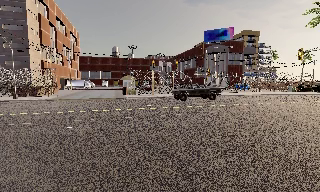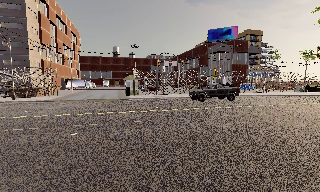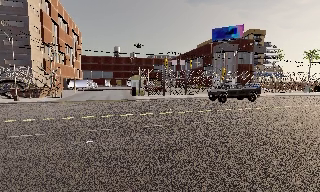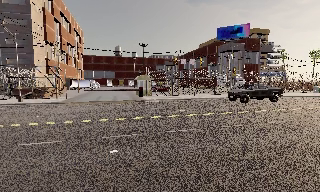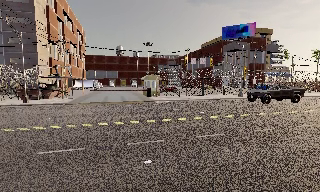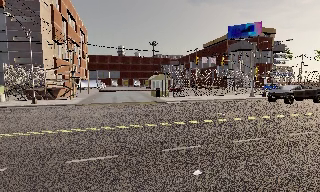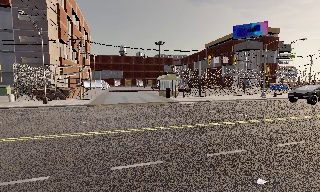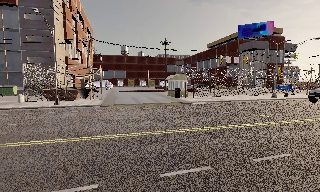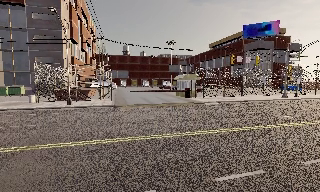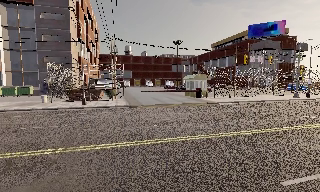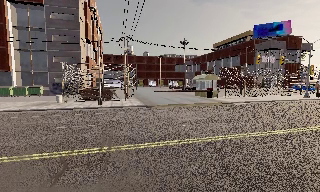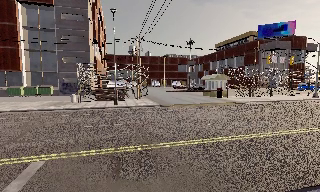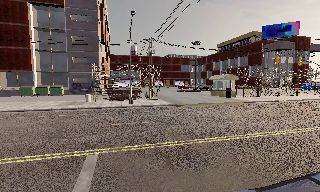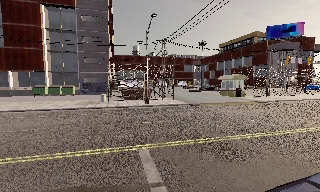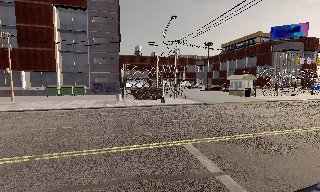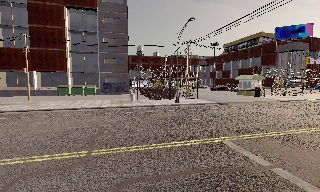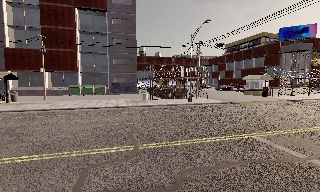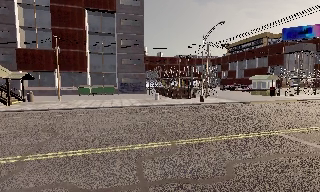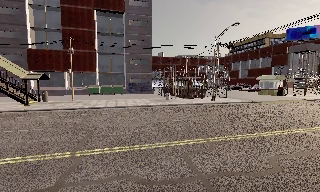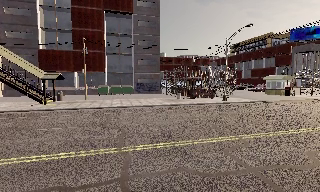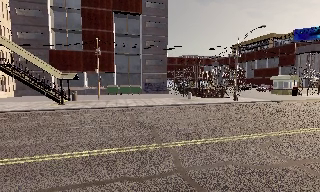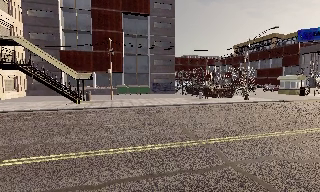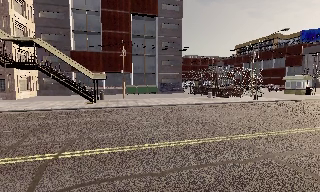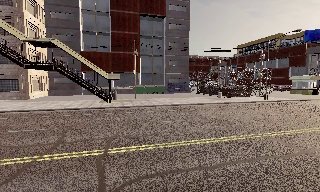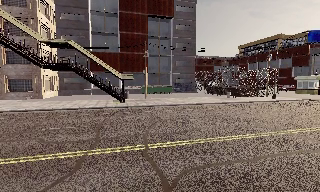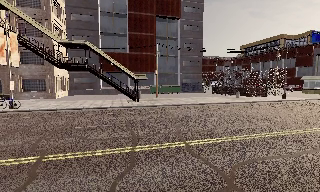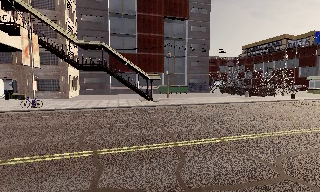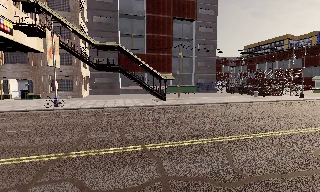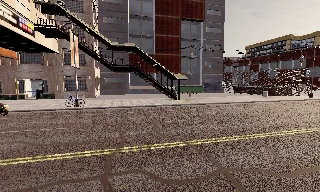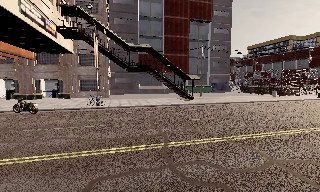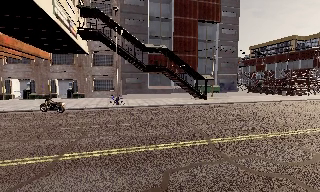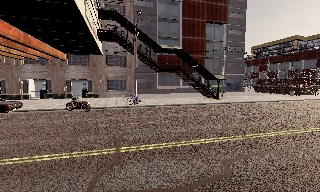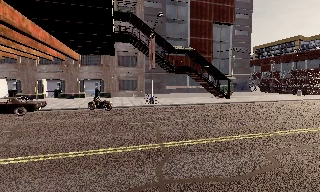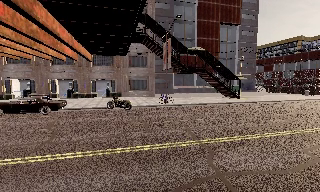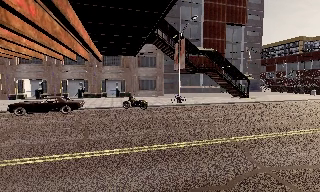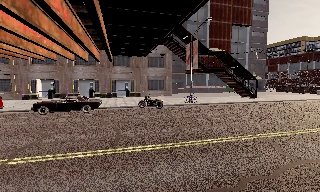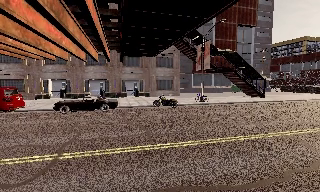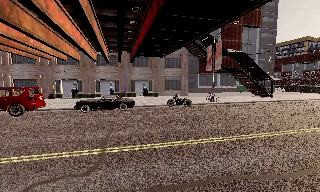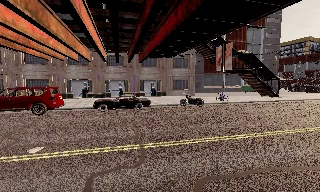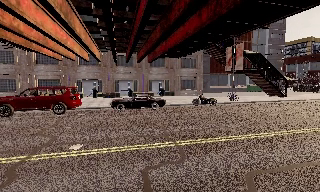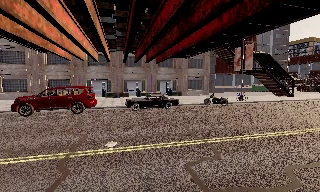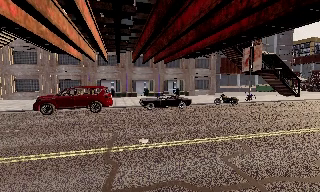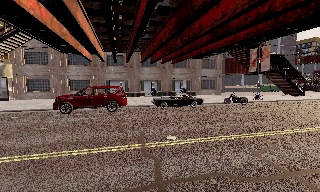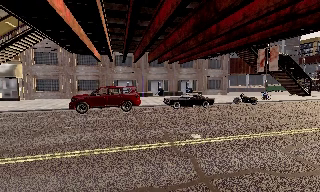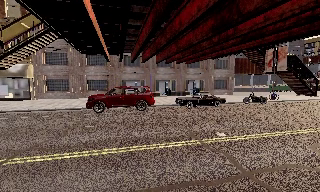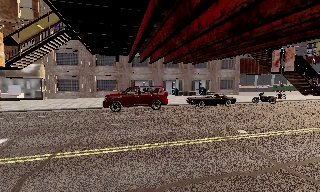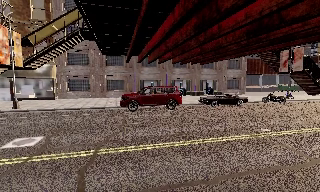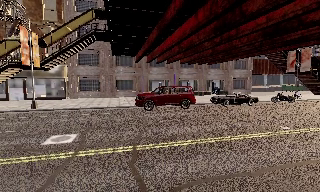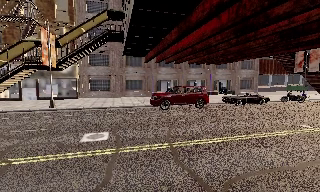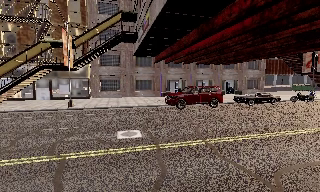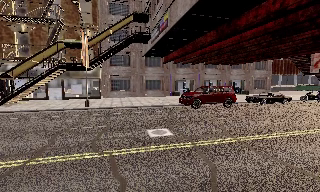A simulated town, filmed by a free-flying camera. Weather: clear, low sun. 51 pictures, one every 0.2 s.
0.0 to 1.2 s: The camera travels to its left and forward, about 9 m, so close, fixed things drift to the right.
1.2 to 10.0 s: The camera travels to its left, about 65 m, so close, fixed things drift to the right.
The film runs backward here.
